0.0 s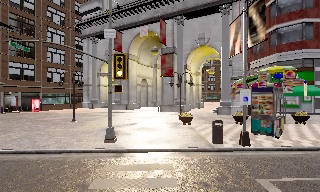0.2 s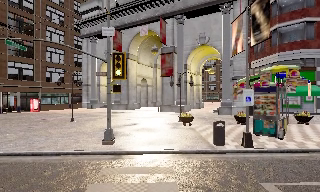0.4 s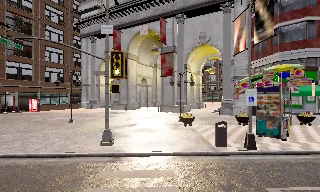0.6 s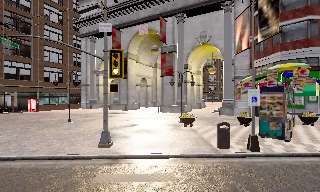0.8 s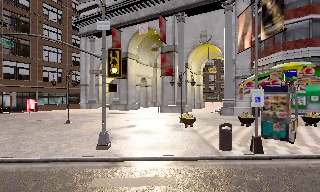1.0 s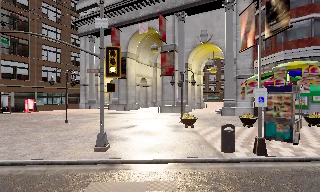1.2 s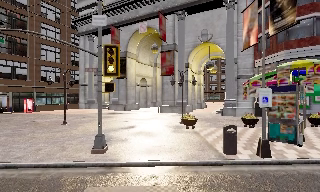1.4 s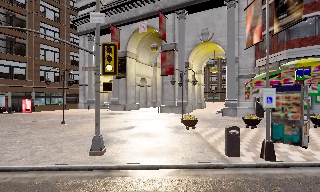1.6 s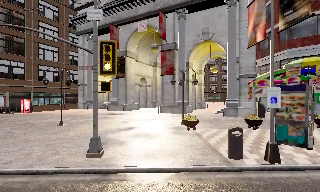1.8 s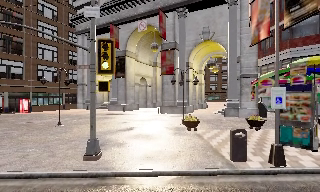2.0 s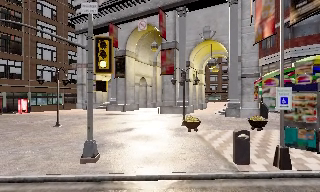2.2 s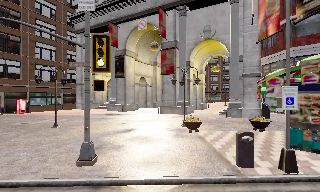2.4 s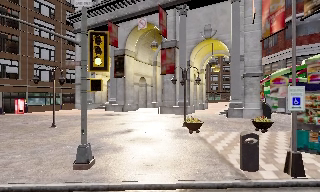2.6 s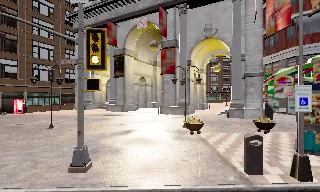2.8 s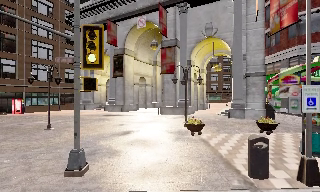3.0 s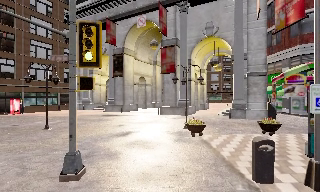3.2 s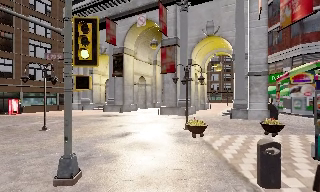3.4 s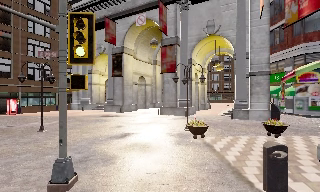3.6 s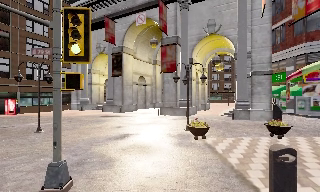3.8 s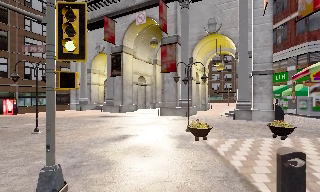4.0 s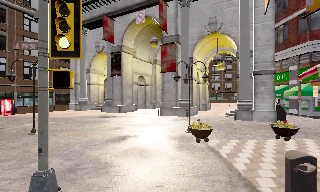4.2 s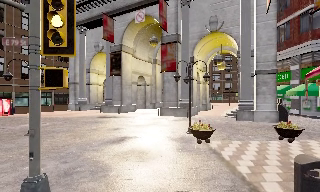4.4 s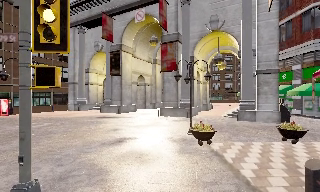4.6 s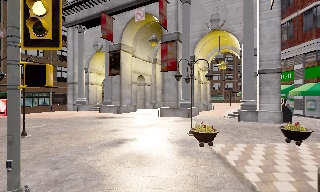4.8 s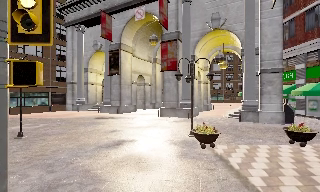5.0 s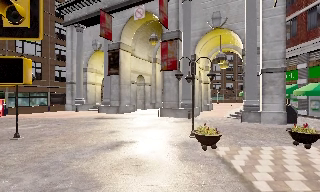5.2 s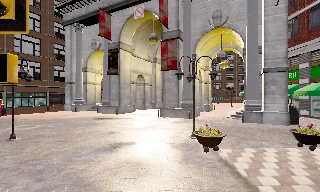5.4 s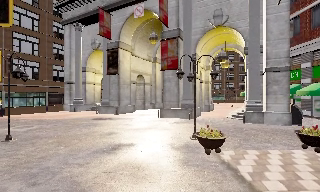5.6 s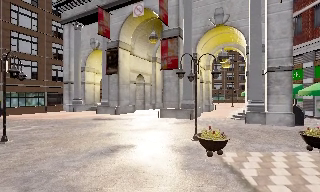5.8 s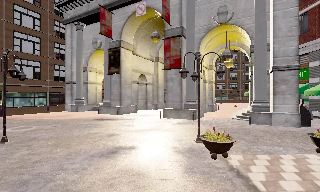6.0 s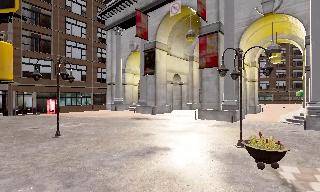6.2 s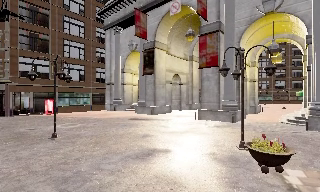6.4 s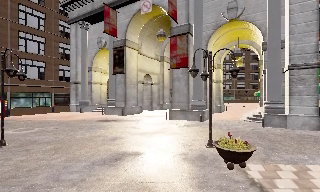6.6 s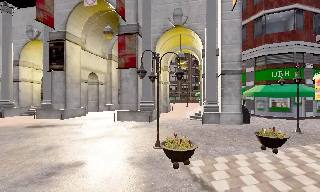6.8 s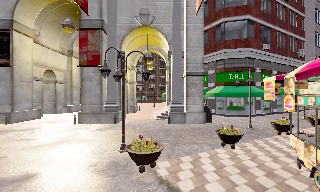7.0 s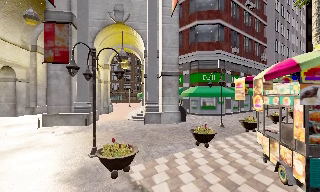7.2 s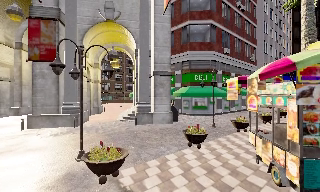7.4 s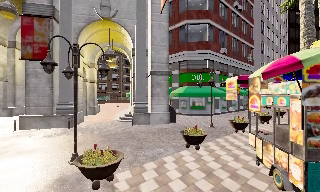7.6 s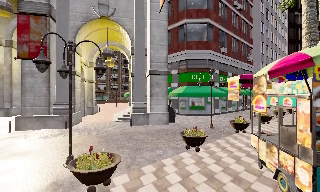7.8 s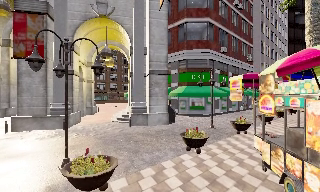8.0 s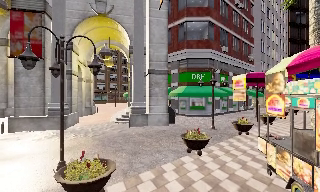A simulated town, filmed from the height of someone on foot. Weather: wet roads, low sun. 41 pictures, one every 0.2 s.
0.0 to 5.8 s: The camera travels forward, about 7 m, so what stands in front looms larger.
5.8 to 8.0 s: The camera swings to its right by about 40 degrees, and the scene slides to the left. It travels forward, about 2.5 m.
The film runs forward here.
